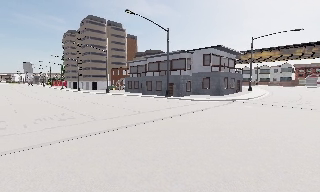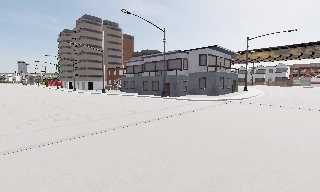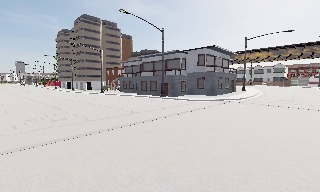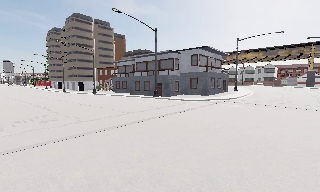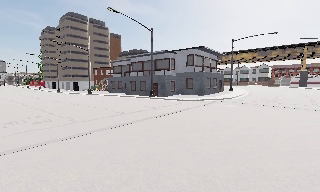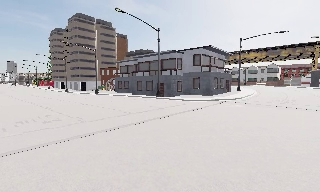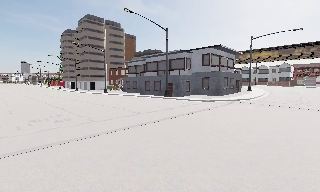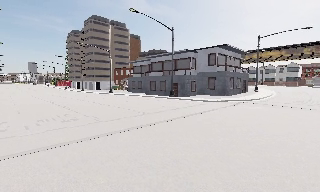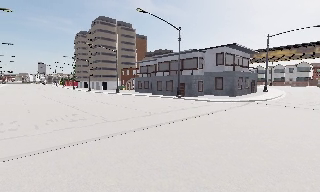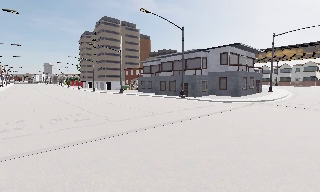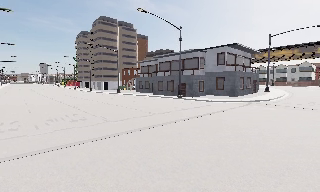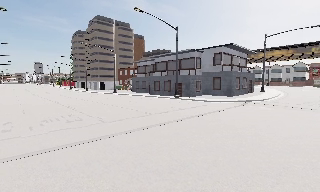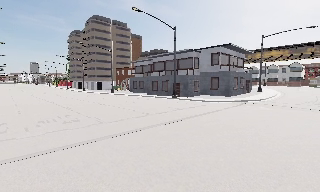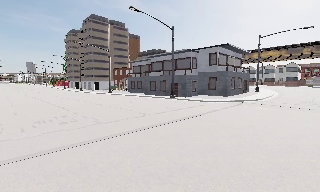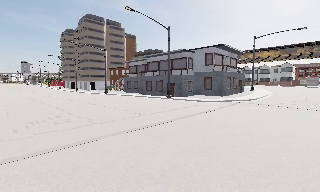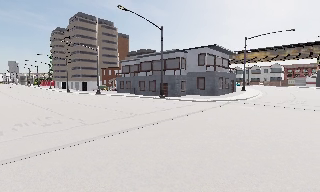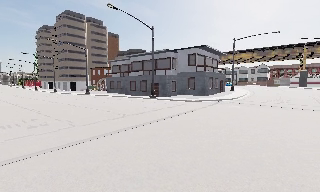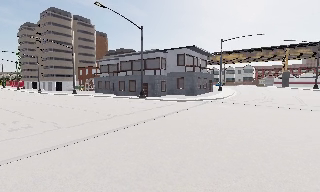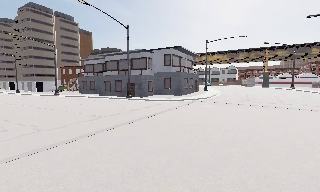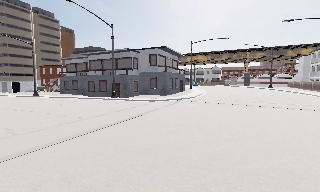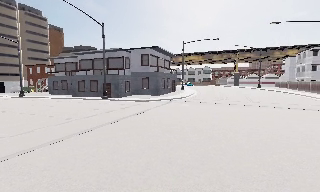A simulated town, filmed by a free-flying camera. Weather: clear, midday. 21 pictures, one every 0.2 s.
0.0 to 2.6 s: The camera travels forward, about 1 m, so what stands in front looms larger.
2.6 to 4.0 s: The camera pans to its right, which is clockwise from overhead, by about 25 degrees.
The film runs forward here.
